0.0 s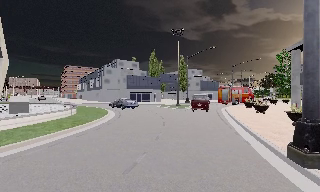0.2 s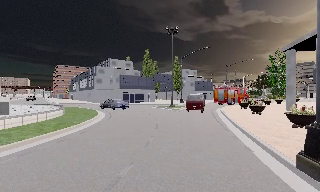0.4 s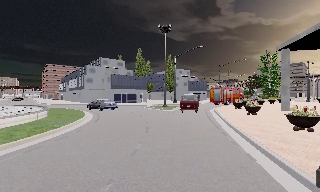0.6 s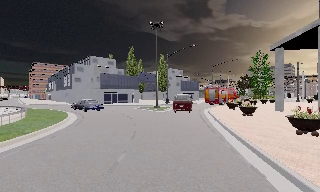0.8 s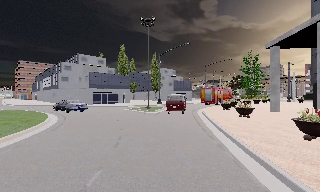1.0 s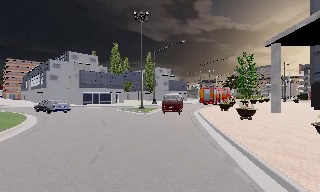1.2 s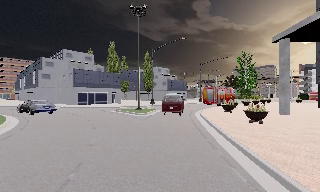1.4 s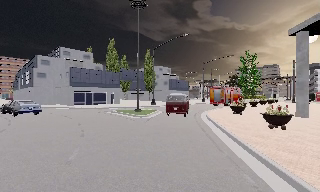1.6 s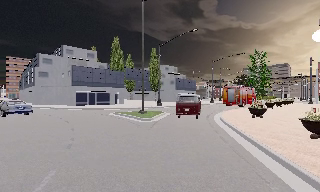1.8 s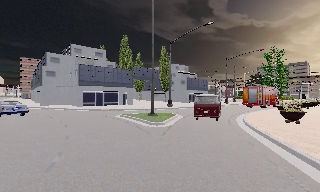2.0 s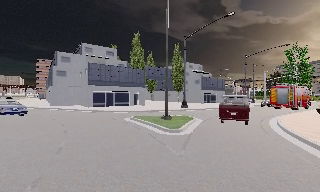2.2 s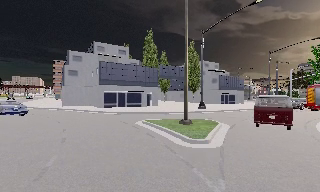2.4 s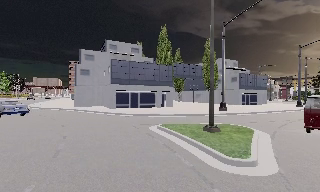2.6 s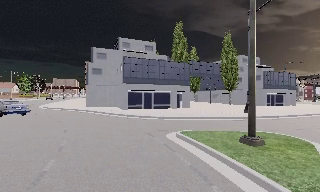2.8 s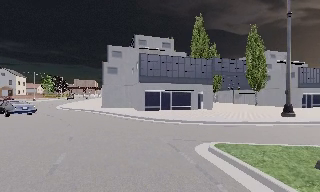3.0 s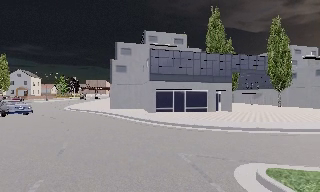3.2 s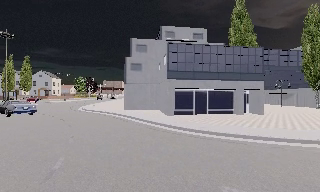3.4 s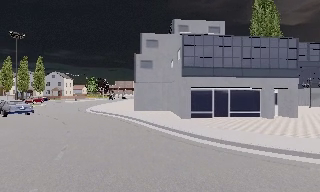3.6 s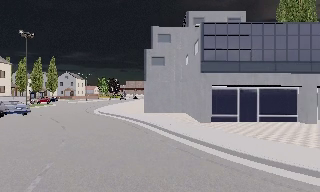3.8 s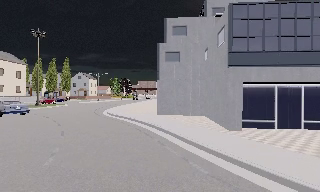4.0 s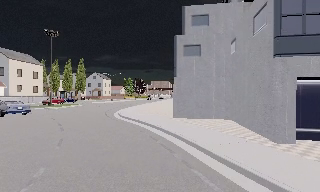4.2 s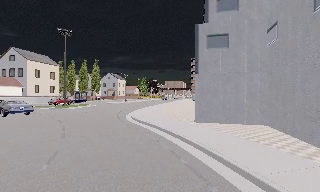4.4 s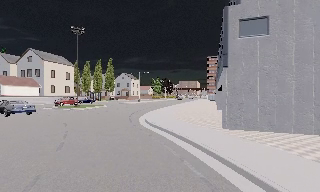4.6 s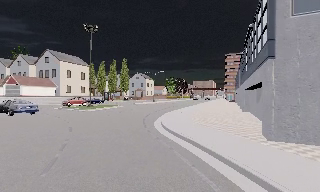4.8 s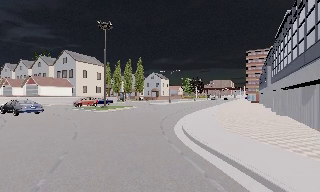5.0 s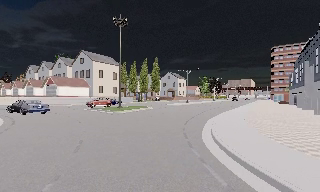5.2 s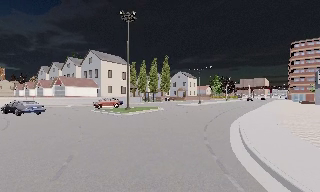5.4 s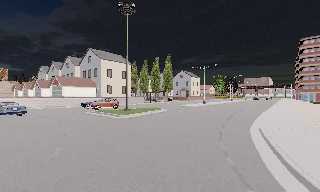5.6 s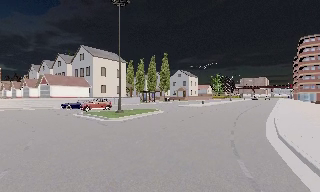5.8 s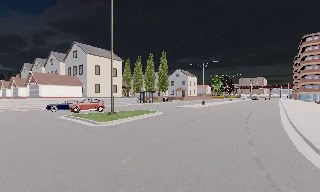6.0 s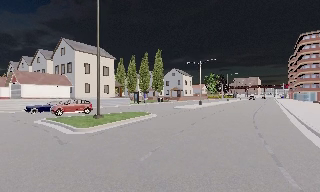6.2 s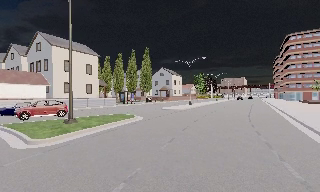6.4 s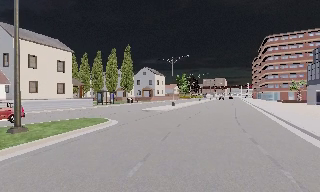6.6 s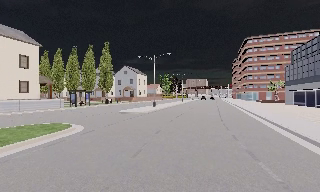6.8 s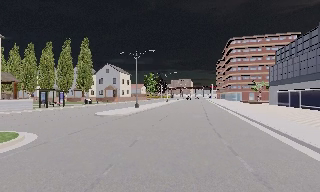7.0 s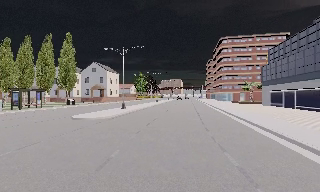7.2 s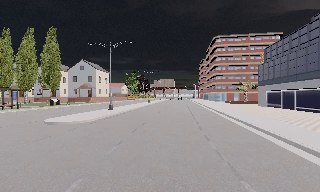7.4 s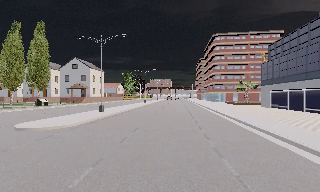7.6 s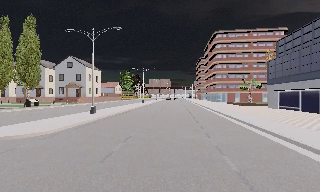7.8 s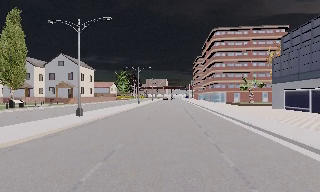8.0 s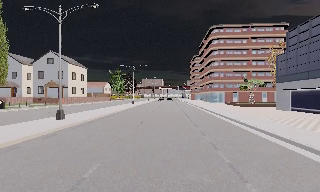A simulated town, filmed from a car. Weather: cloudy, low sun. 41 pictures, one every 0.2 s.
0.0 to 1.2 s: The camera pans to its right, which is clockwise from overhead, by about 10 degrees. It travels forward, about 6 m, so what stands in front looms larger. It gains speed.
1.2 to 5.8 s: The scene slides to the right, as the camera pans about 85 degrees to its left. It travels forward, about 40 m.
5.8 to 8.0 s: The camera swings to its right by about 35 degrees, and the scene slides to the left. It travels forward, about 20 m.
The film runs forward here.
